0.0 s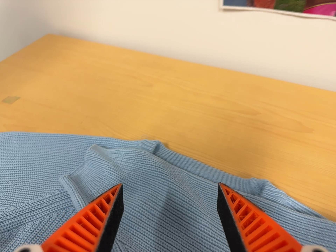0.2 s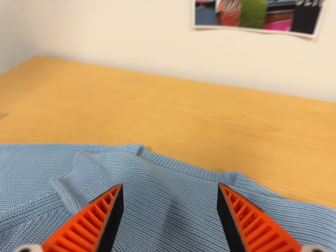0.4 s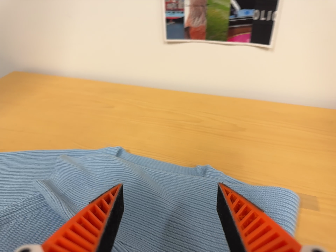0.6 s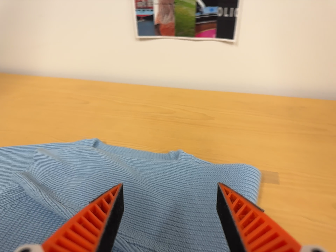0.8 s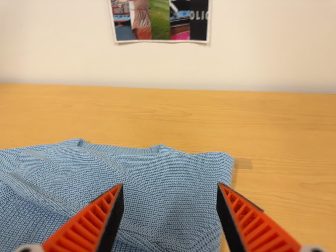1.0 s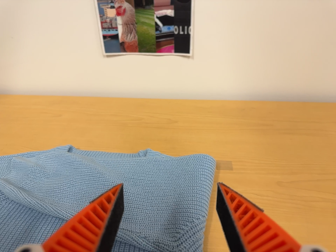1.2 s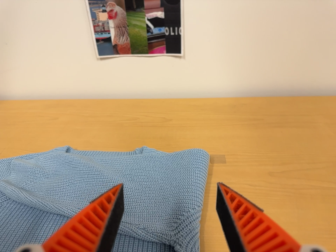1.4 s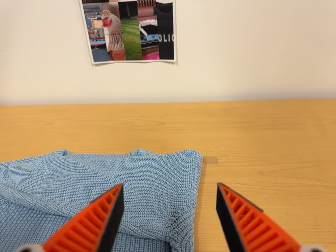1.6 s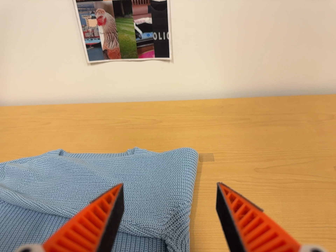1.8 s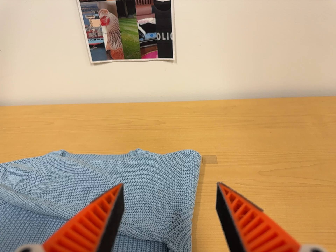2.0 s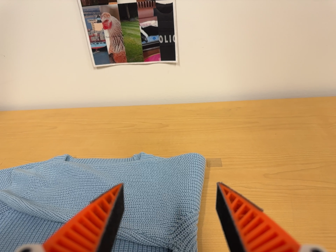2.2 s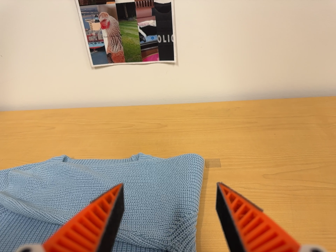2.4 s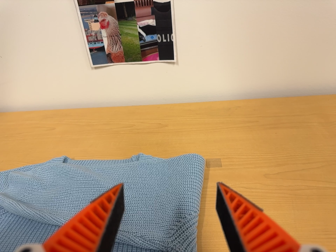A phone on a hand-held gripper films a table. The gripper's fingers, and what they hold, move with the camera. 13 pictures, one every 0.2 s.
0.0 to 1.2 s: The camera pans to its right by about 20 degrees. It travels backward and toward the bottom of its view, about 20 cm, so what stands in front gets smaller. Its aim tips toward the top of its view by about 15 degrees. It rolls about its line of sight by about 15 degrees, and the scene rotates counterclockwise.
1.2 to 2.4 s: The camera shifts only a little, or ends up much as it began.
The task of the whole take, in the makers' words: right arm across.
The film runs forward here.
